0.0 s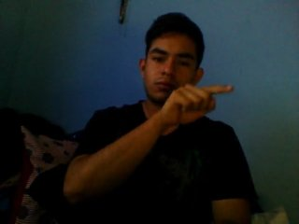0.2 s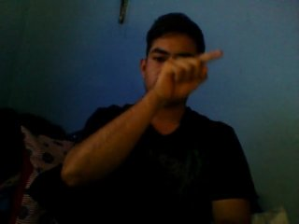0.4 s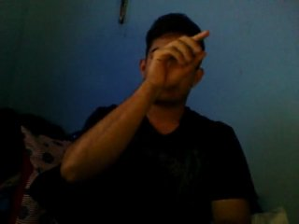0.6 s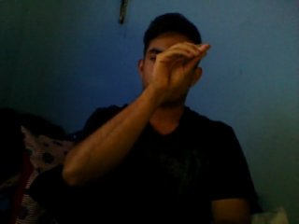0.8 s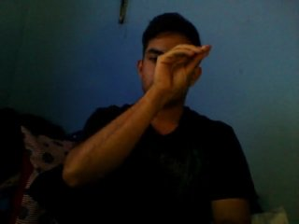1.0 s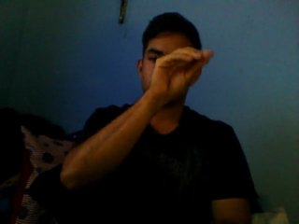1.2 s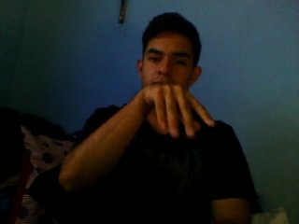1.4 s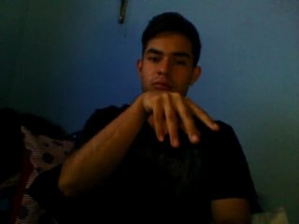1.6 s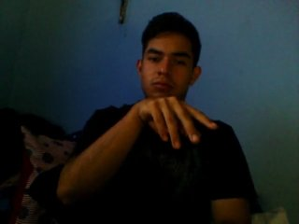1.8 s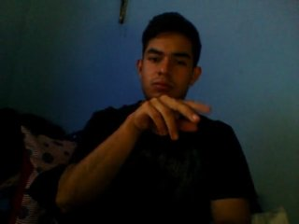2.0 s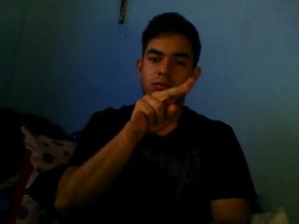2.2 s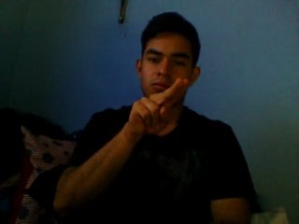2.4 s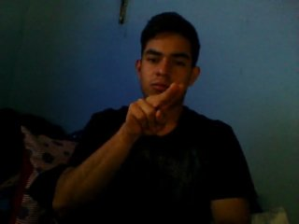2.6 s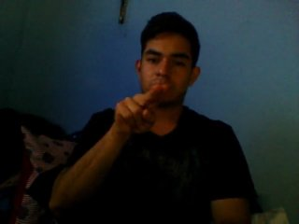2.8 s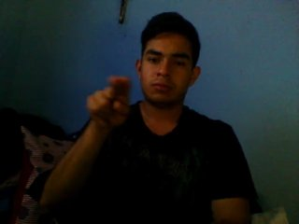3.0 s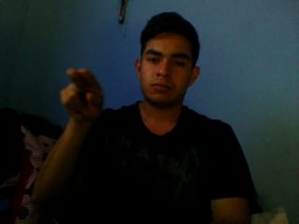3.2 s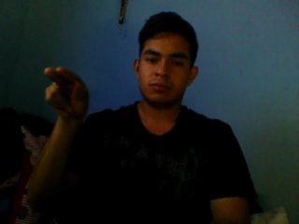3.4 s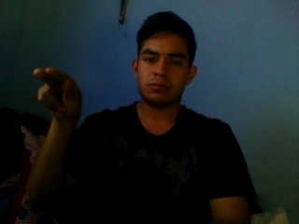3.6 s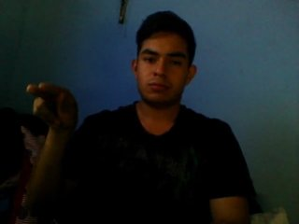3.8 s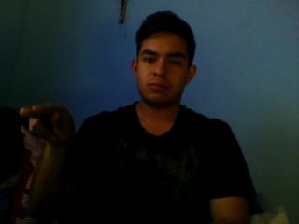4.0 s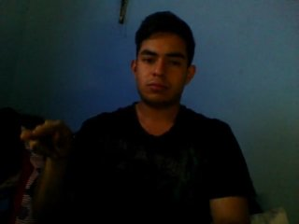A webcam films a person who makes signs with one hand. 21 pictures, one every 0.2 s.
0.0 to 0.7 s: Pointing with one finger.
0.8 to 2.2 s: On the screen the hand sweeps downward. The name of the sign: Throw down.
2.3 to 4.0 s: Pointing with two fingers.
